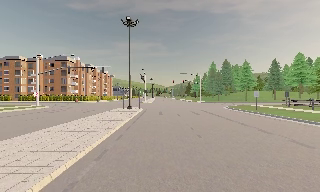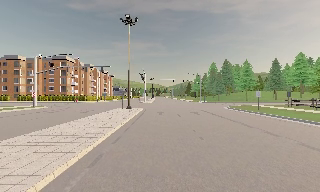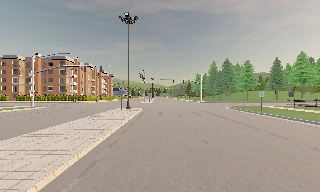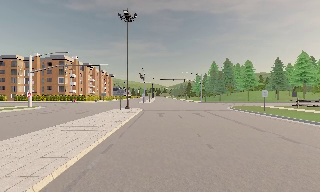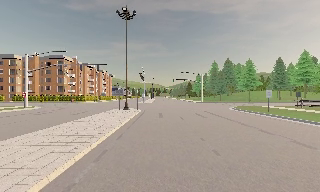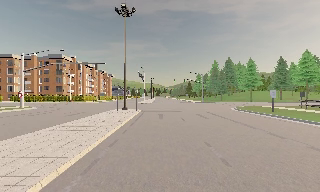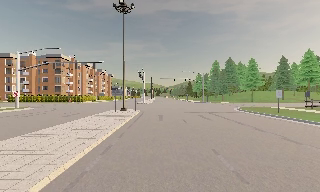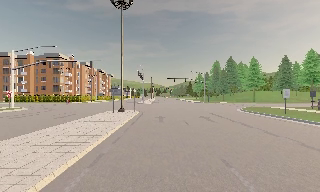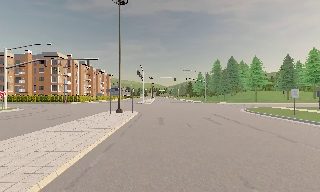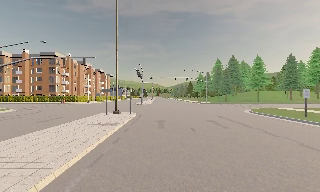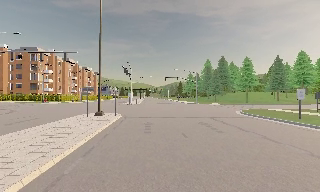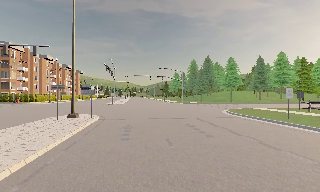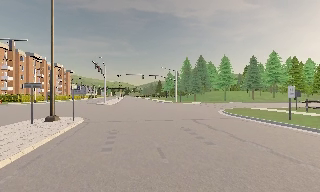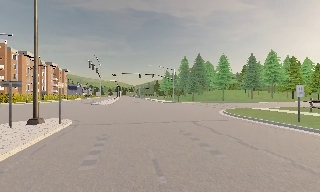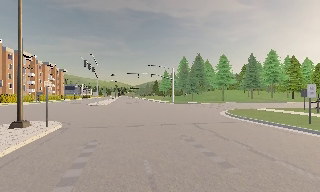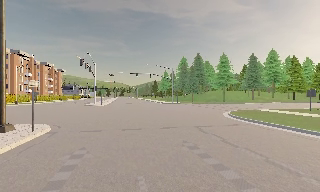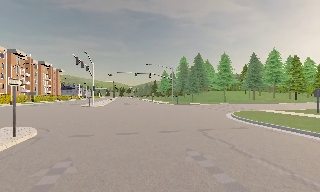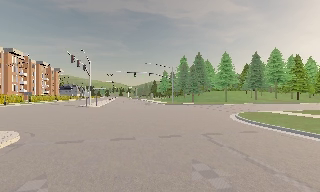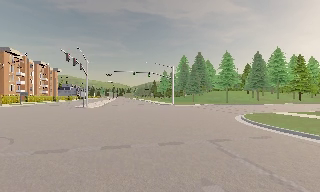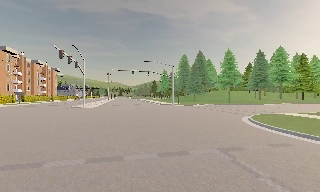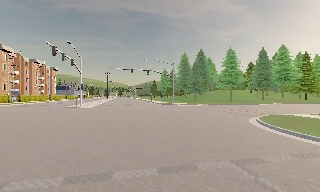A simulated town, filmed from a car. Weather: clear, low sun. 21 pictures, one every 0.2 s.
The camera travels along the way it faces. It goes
forward.
0.0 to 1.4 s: The camera travels forward, about 4.5 m, so what stands in front looms larger. It gains speed.
1.4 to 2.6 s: The camera swings to its right by about 10 degrees, and the scene slides to the left. It travels forward, about 7 m, so what stands in front looms larger.
2.6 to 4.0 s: The camera travels forward, about 7 m, so what stands in front looms larger.
The film runs forward here.
